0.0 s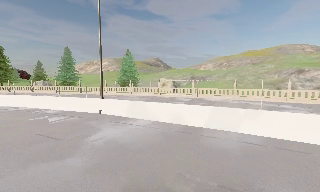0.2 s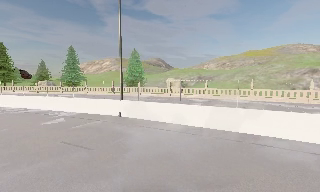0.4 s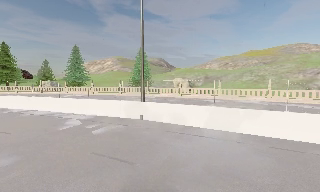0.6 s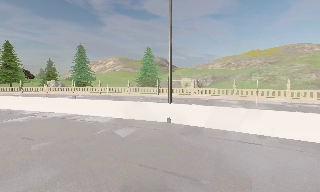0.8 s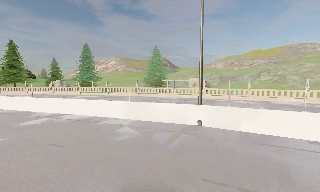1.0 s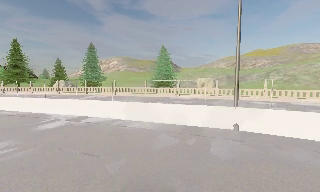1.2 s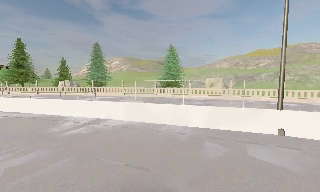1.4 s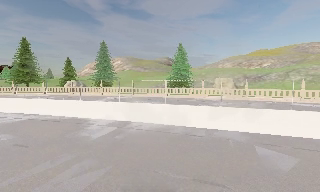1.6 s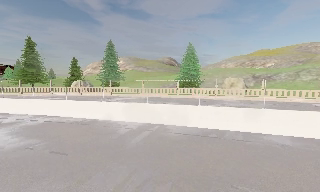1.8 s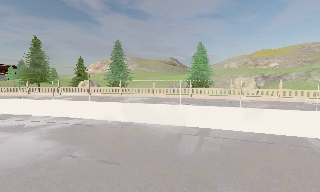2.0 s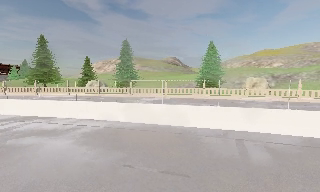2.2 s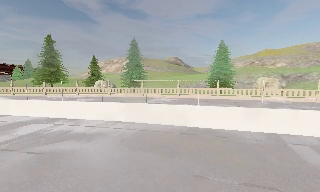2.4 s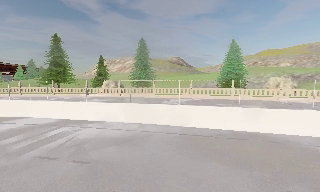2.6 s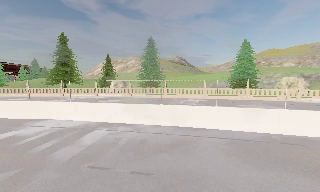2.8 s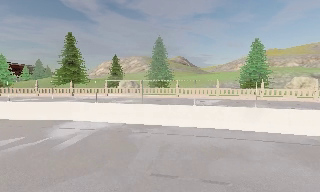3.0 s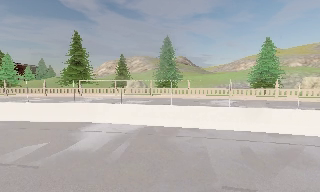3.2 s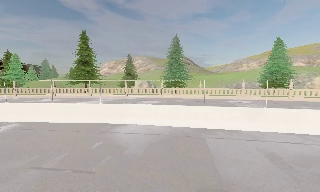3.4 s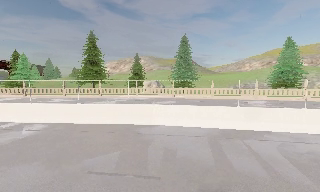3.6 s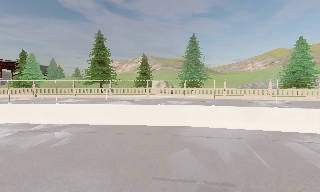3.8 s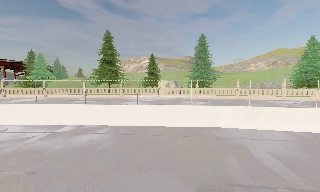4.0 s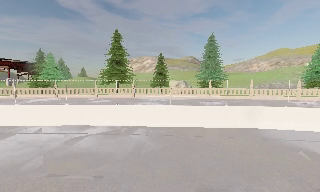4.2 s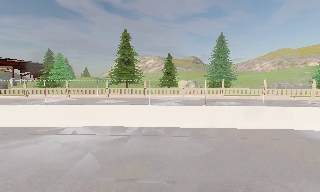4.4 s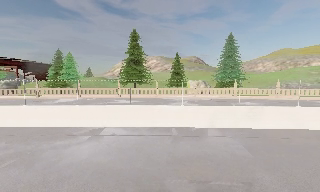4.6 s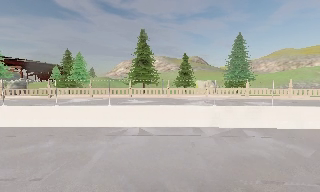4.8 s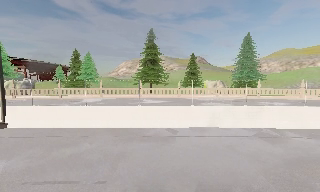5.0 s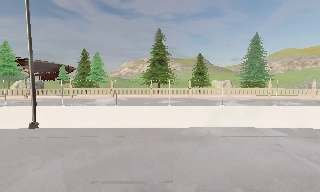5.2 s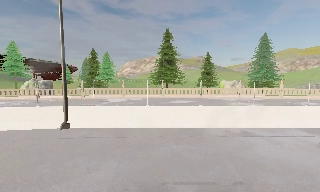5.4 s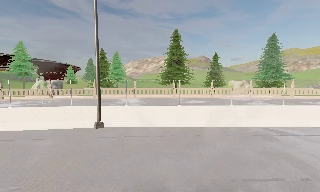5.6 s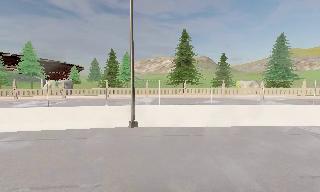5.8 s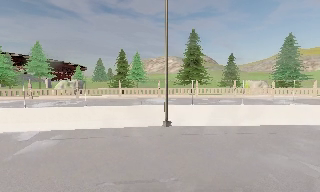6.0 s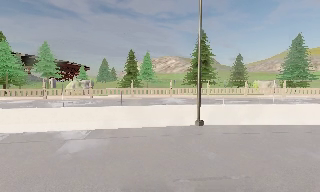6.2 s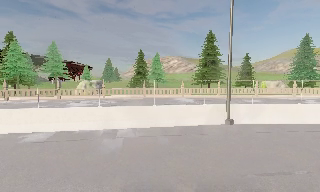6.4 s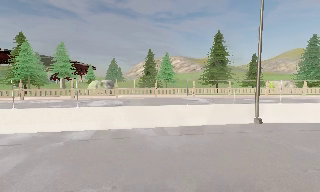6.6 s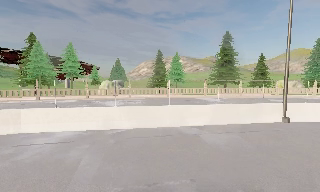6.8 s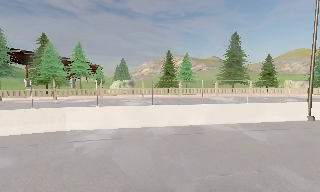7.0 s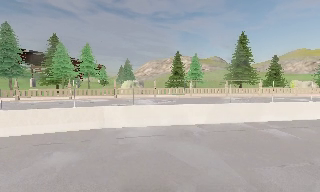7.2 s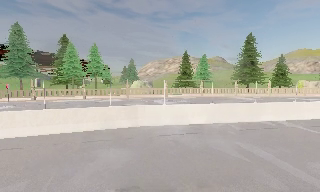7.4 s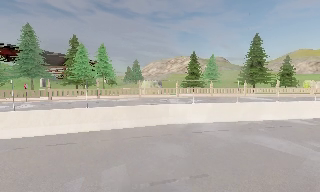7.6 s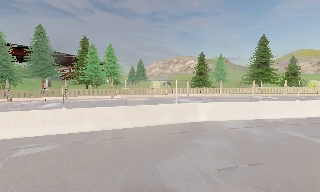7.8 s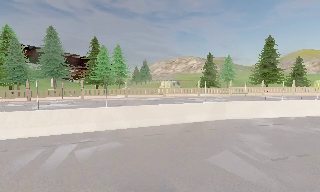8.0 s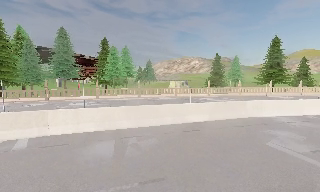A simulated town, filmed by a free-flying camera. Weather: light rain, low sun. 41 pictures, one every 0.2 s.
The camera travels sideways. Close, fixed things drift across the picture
to the right.
0.0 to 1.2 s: The camera travels to its left and forward, about 12 m, so close, fixed things drift to the right.
1.2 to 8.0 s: The camera travels to its left, about 65 m, so close, fixed things drift to the right.
The film runs backward here.
